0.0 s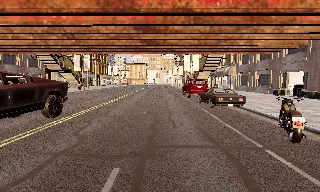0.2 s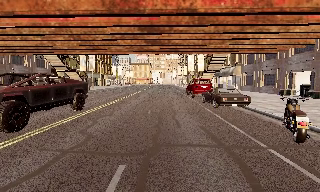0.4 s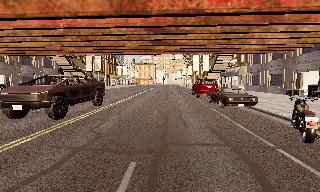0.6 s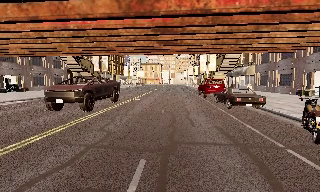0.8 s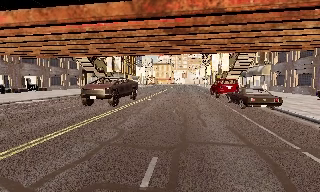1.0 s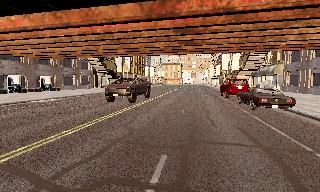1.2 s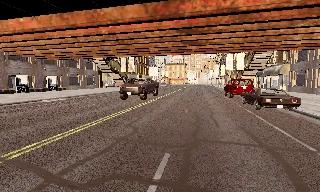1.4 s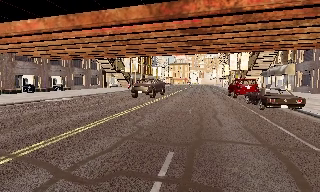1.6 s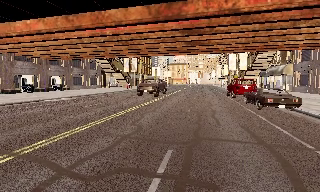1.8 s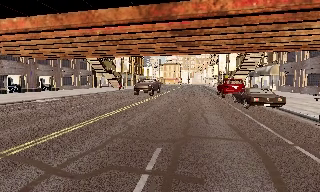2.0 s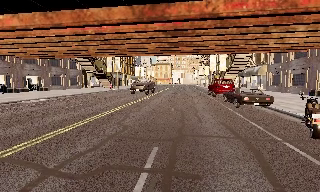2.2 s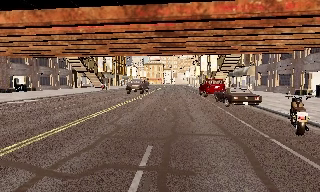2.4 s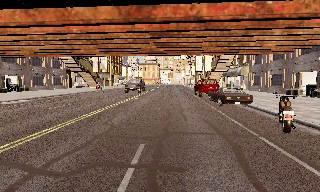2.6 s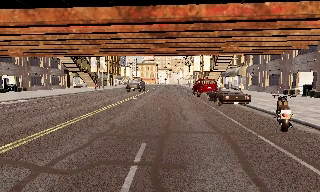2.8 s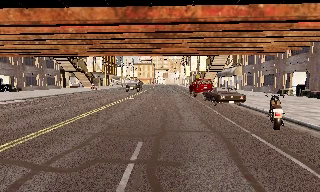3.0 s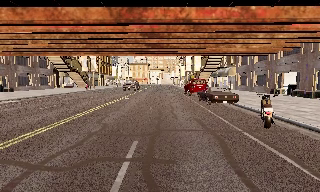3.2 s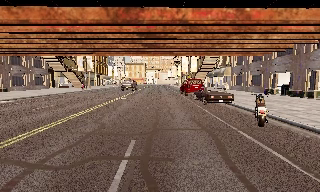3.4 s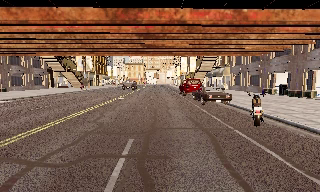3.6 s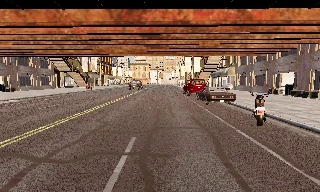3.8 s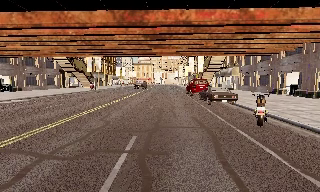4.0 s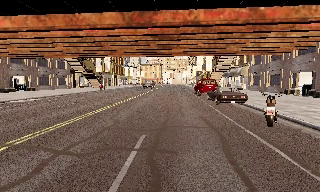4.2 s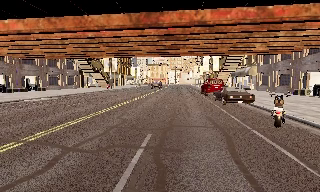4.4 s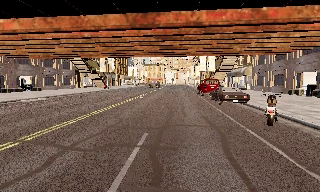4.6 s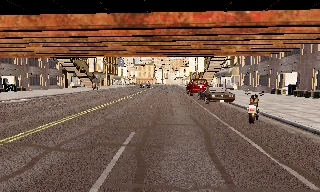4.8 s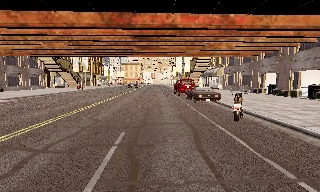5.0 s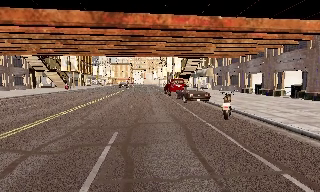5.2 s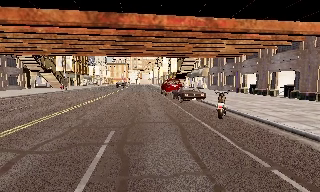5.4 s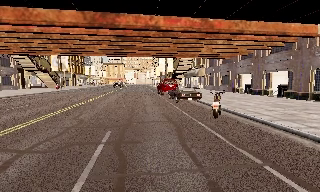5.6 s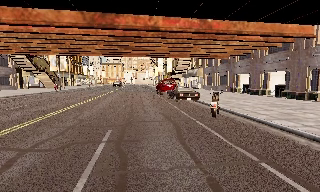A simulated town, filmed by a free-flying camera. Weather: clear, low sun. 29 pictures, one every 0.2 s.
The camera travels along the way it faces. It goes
backward.
0.0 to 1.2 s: The camera swings to its left by about 15 degrees, and the scene slides to the right. It travels backward, about 0.5 m, so what stands in front gets smaller.
1.2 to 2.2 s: The camera shifts only a little, or ends up much as it began.
2.2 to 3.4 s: The camera travels backward, about 0.5 m, so what stands in front gets smaller.
3.4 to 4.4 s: The camera shifts only a little, or ends up much as it began.
4.4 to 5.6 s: The scene slides to the left, as the camera pans about 15 degrees to its right. It travels backward, about 0.5 m, so what stands in front gets smaller.
The film runs backward here.
